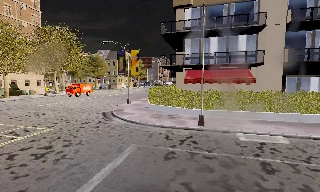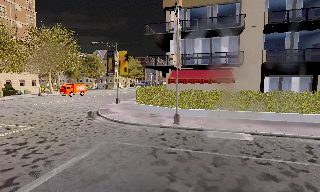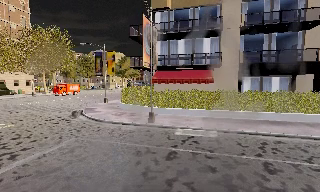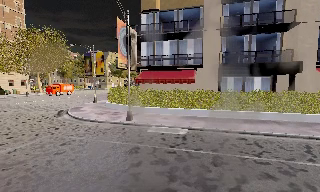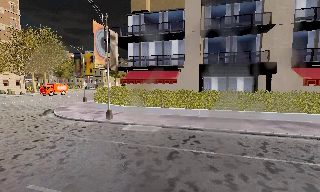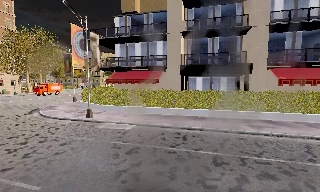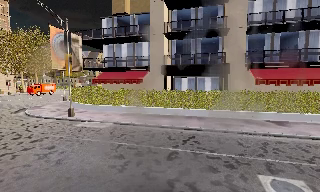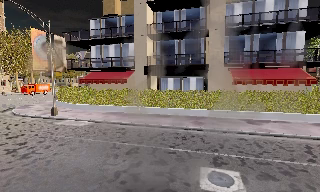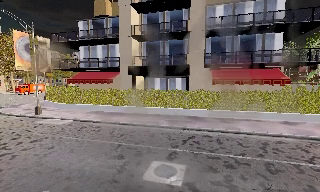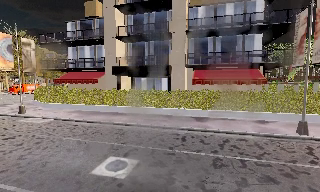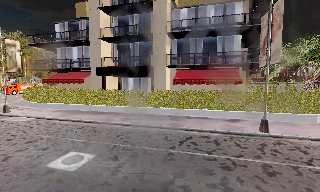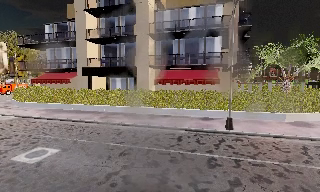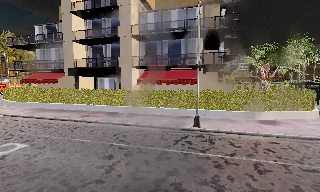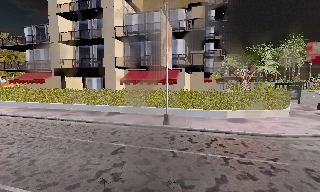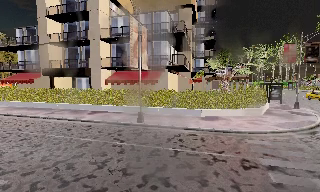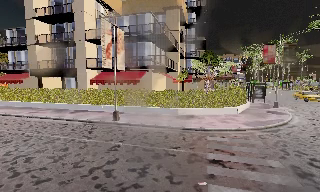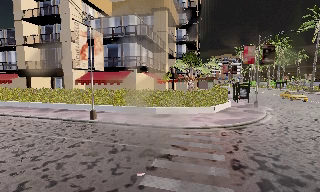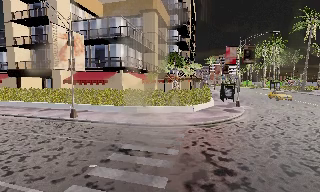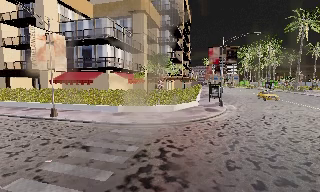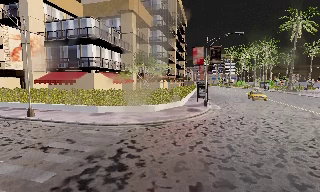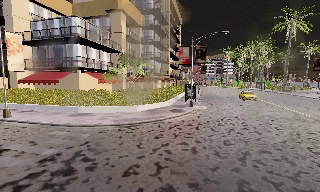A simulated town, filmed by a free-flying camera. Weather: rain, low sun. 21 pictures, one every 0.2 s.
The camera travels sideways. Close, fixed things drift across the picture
to the left.
0.0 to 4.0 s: The camera travels to its right, about 35 m, so close, fixed things drift to the left.
The film runs backward here.
